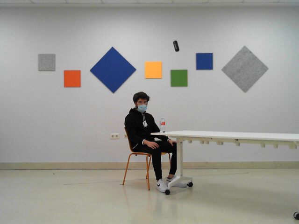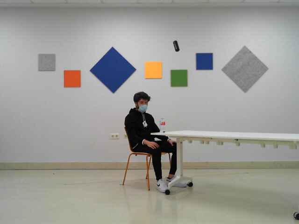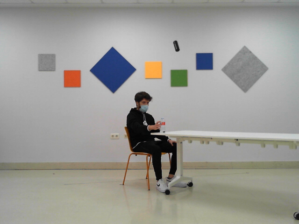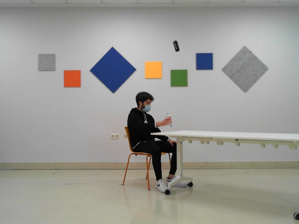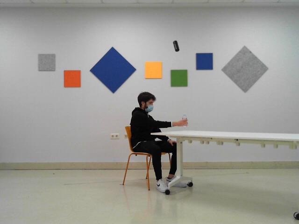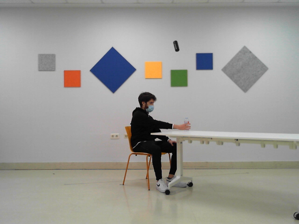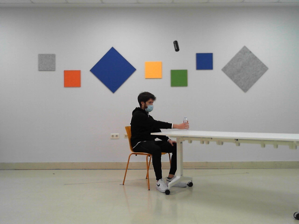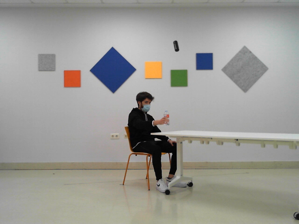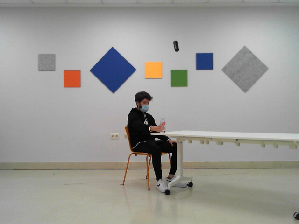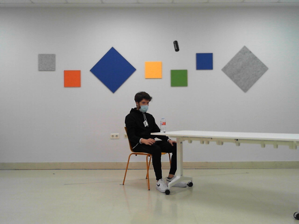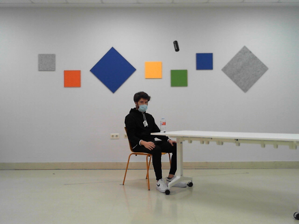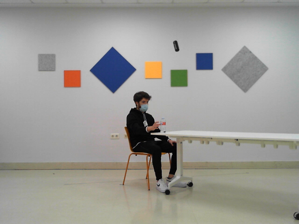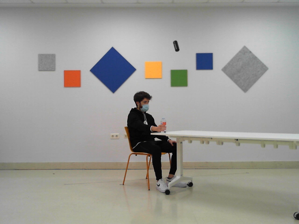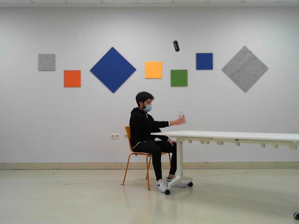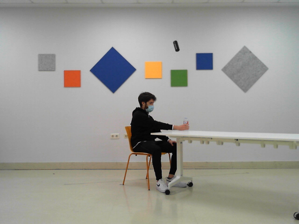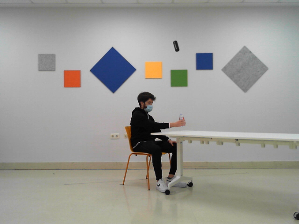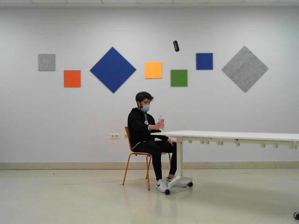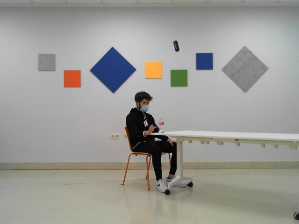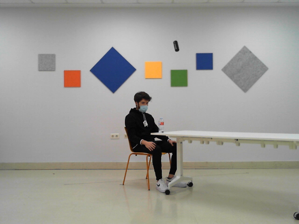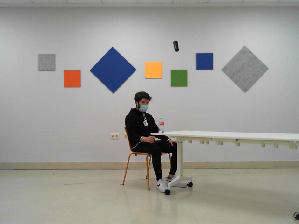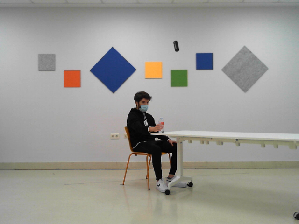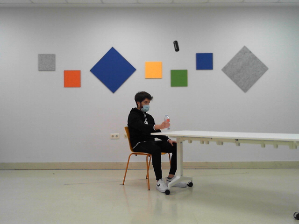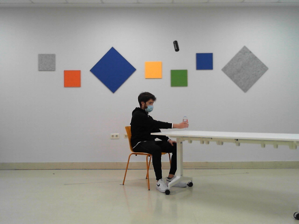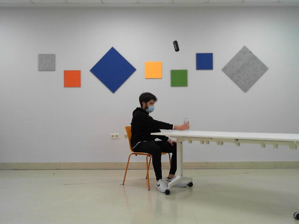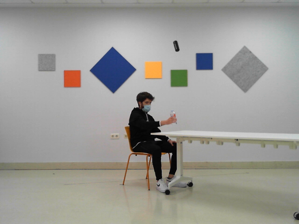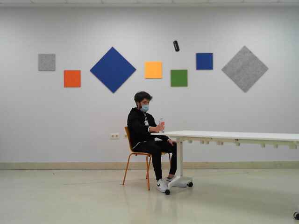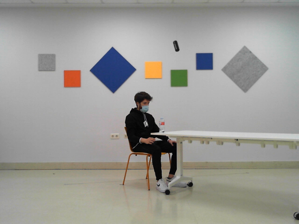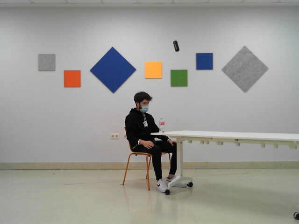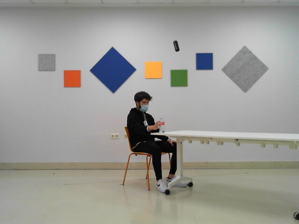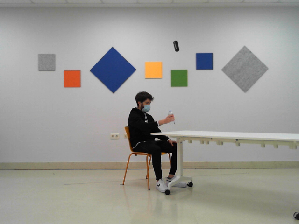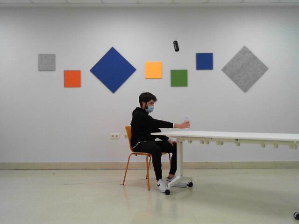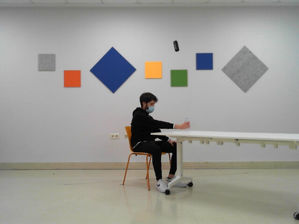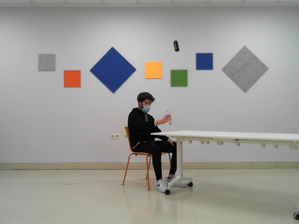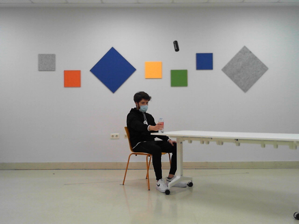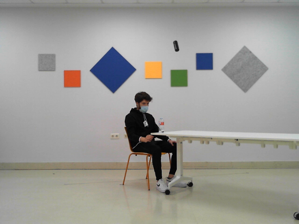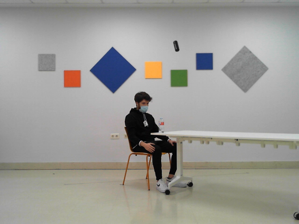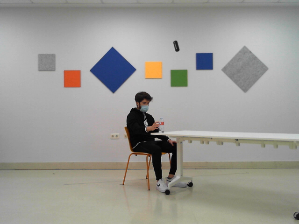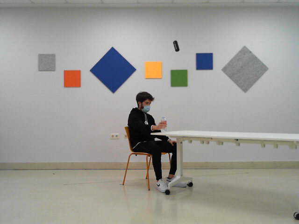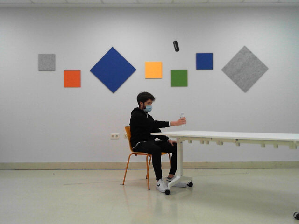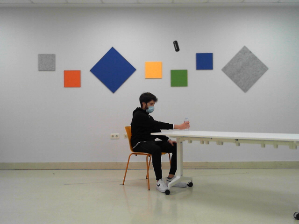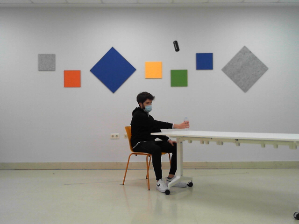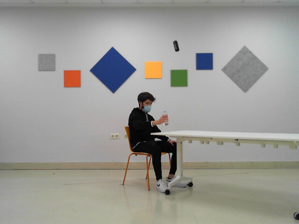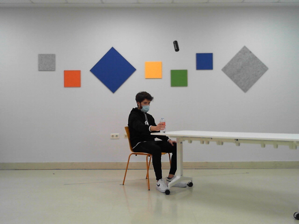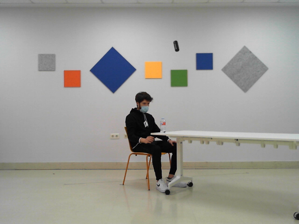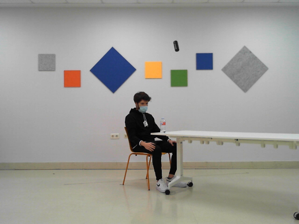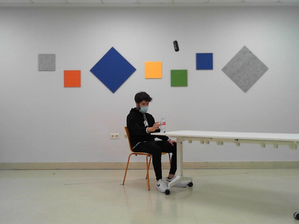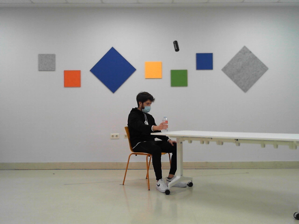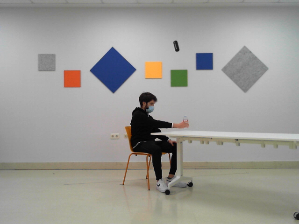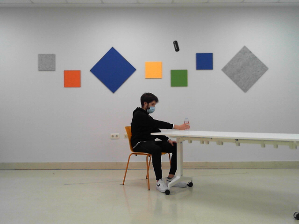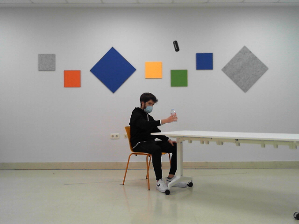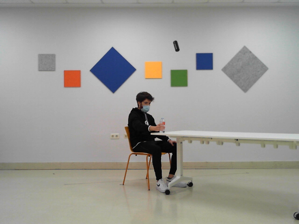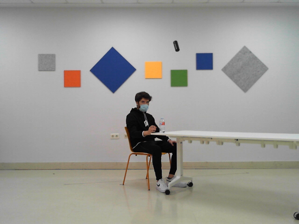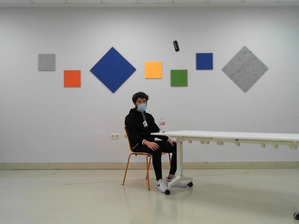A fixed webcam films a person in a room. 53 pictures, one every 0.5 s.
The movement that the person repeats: Move a bottle from side to side, right hand.
